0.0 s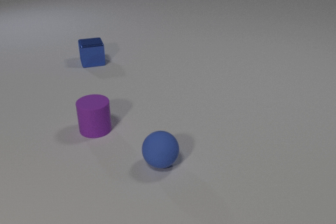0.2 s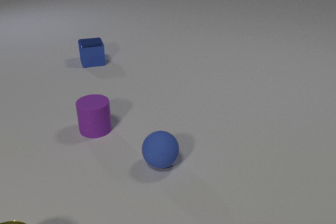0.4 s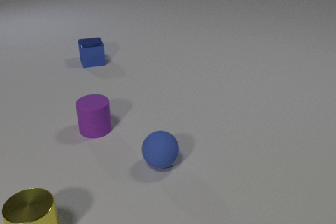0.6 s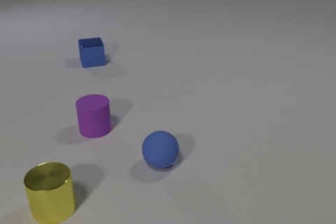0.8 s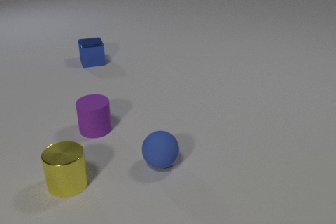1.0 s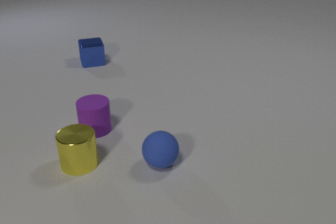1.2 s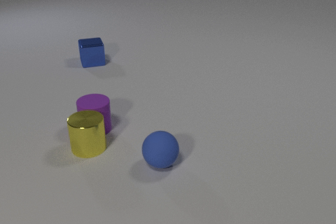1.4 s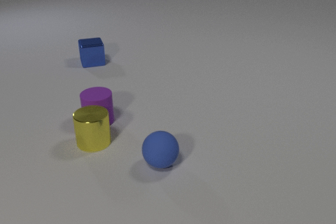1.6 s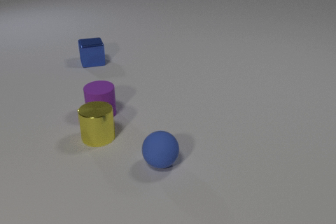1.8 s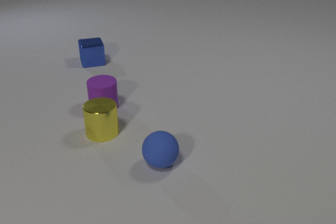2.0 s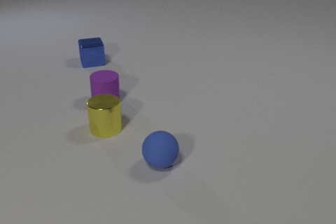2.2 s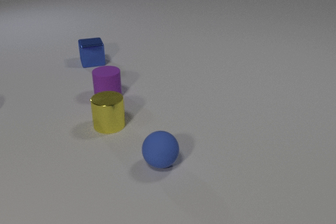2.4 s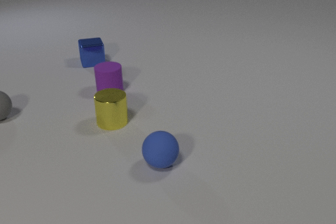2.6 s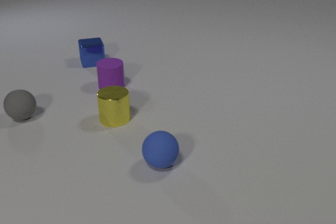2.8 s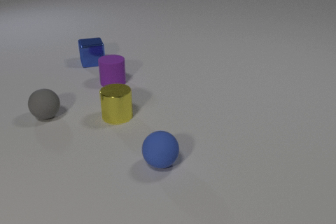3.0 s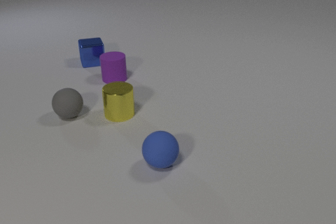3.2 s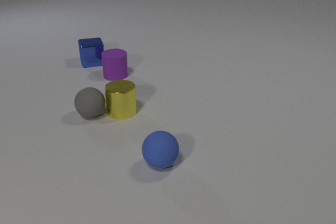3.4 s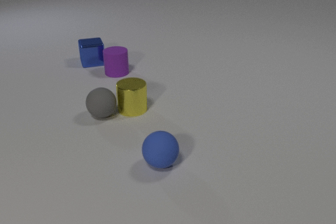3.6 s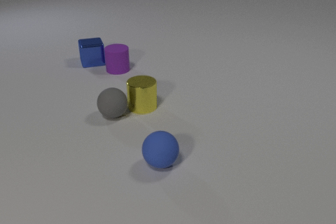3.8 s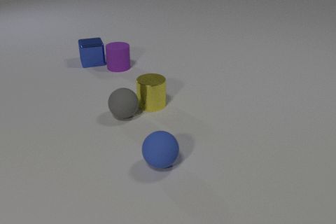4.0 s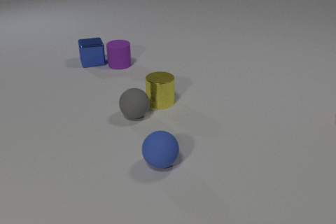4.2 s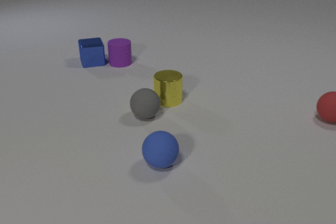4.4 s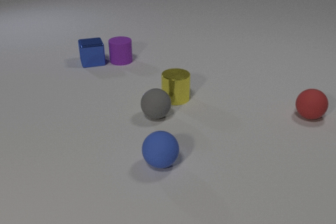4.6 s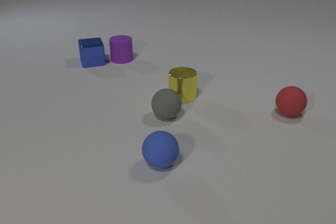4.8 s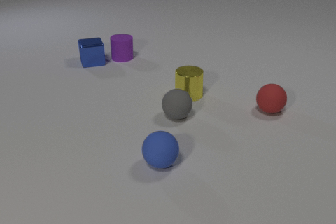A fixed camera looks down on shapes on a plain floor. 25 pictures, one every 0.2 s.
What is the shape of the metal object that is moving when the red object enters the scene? cylinder.
How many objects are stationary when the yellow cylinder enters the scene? 3.
Are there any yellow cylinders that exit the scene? no.
0.0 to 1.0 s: The yellow metal cylinder comes in at the bottom edge, slides away from the camera and to the right.
1.0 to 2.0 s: The yellow metal cylinder slides away from the camera and to the right. The purple rubber cylinder slides away from the camera. The yellow metal cylinder and the purple rubber cylinder collide.
2.0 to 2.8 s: The yellow metal cylinder slides away from the camera and to the right. The purple rubber cylinder slides away from the camera. The gray rubber sphere comes in at the left edge, rolls to the right.
2.8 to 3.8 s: The yellow metal cylinder slides to the right and away from the camera. The purple rubber cylinder slides away from the camera. The gray rubber sphere rolls to the right. The yellow metal cylinder and the gray rubber sphere collide.
3.8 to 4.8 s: The yellow metal cylinder slides to the right and away from the camera. The purple rubber cylinder slides away from the camera. The gray rubber sphere rolls to the right. The red rubber sphere comes in at the right edge, rolls to the left.
